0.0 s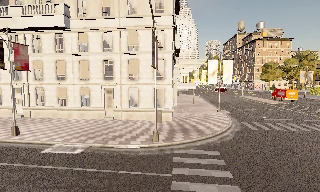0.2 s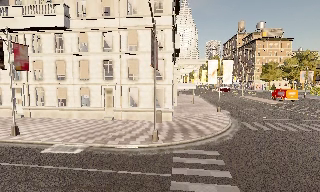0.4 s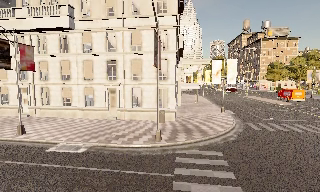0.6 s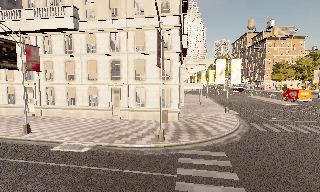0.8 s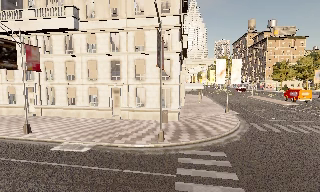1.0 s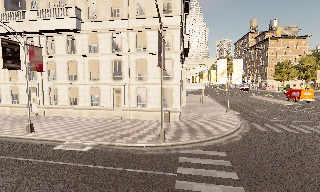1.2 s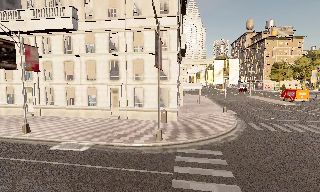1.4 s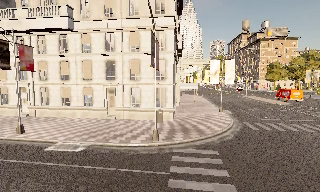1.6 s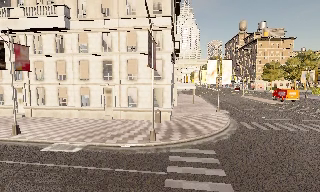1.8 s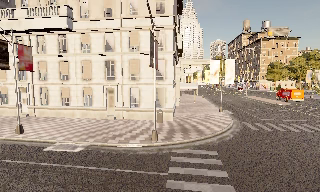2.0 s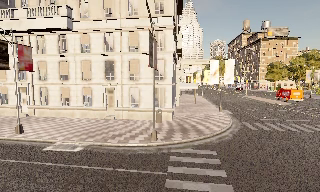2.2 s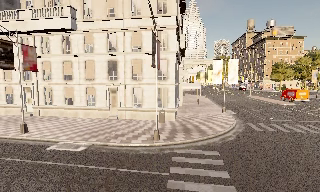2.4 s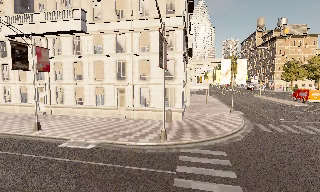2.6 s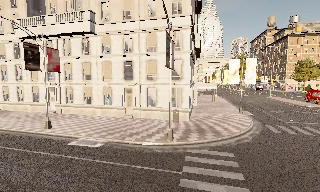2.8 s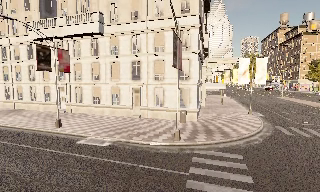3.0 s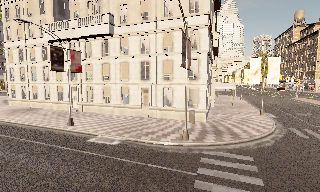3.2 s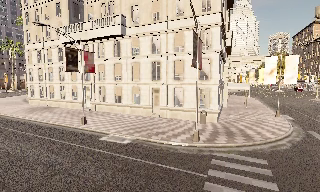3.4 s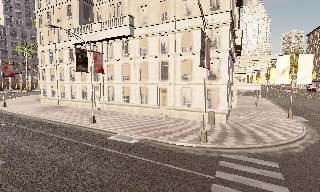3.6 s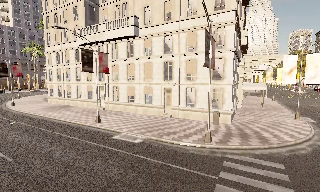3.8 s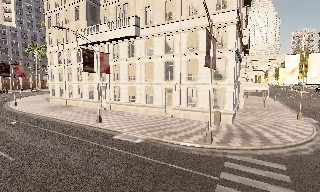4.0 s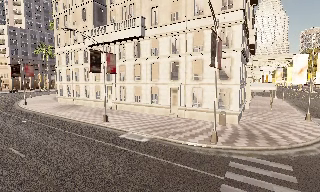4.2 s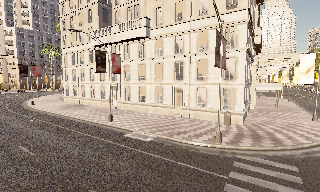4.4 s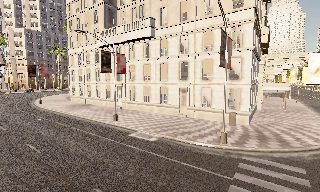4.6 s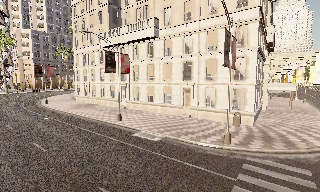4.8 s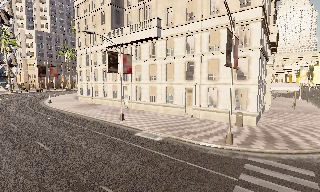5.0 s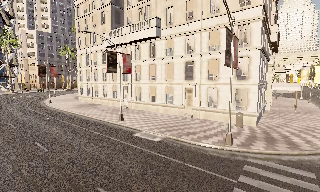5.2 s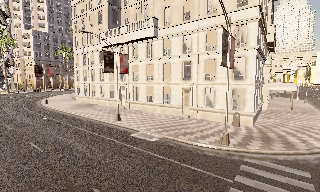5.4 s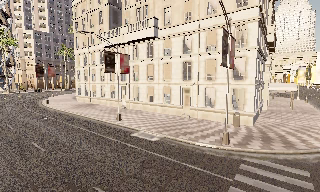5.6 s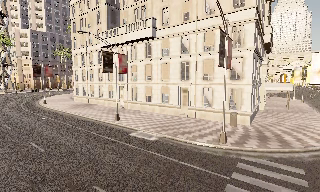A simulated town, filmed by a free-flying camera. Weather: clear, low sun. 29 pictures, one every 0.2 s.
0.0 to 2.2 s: The camera shifts only a little, or ends up much as it began.
2.2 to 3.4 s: The camera pans to its left, which is counterclockwise from overhead, by about 20 degrees.
3.4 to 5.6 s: The camera shifts only a little, or ends up much as it began.
The film runs forward here.
